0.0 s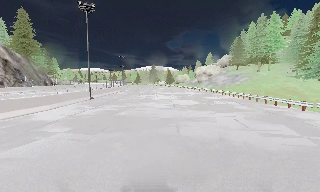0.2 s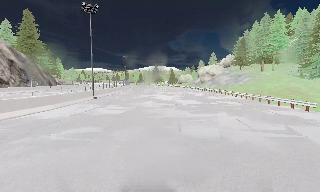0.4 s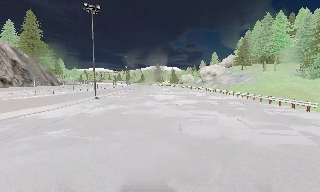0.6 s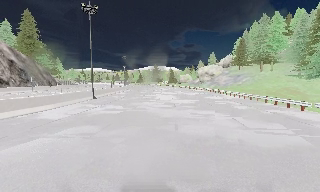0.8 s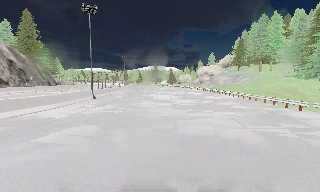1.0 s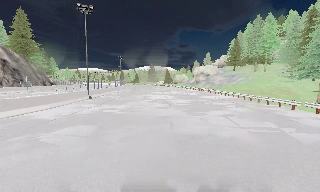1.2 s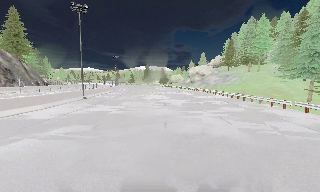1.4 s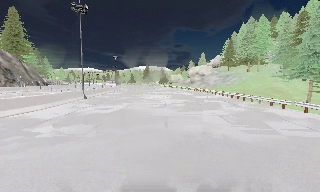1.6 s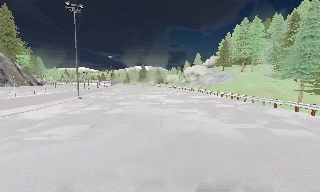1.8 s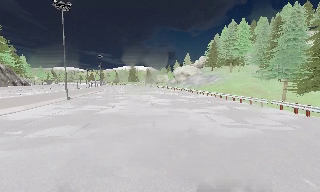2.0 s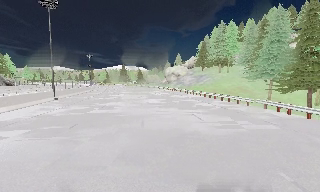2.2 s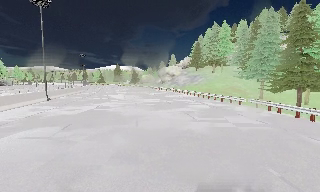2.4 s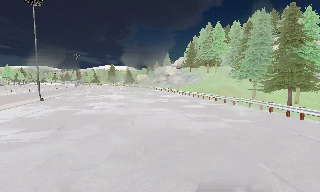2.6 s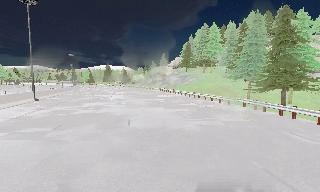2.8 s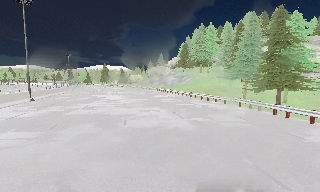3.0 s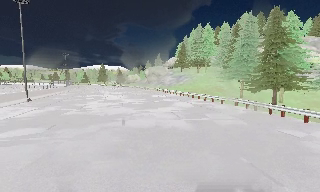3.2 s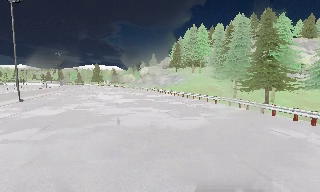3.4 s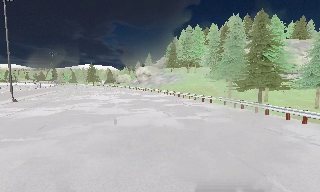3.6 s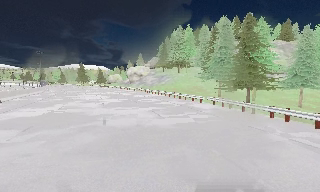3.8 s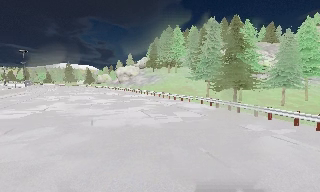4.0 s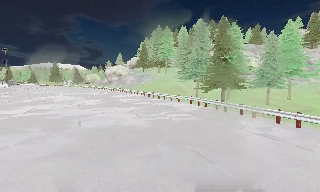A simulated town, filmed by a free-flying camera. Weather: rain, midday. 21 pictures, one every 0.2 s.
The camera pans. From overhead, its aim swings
clockwise.
The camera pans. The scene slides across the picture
to the left.
0.0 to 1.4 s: The camera travels backward, about 1 m, so what stands in front gets smaller.
1.4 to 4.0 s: The camera swings to its right by about 30 degrees, and the scene slides to the left. It travels backward, about 1.5 m, so what stands in front gets smaller.
The film runs backward here.
